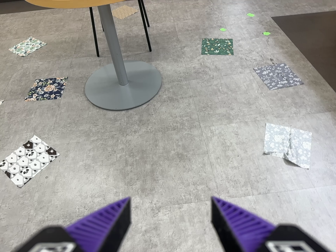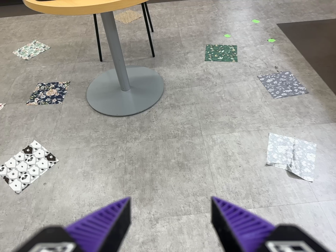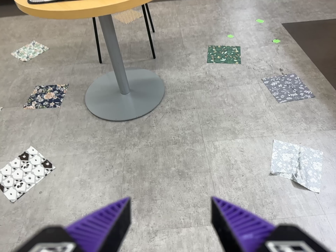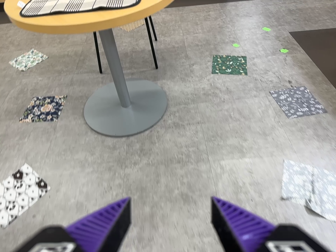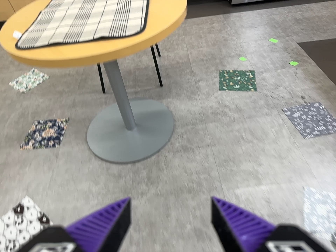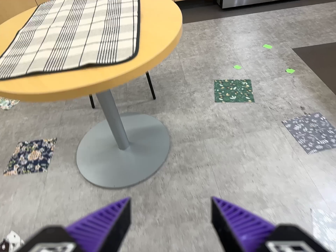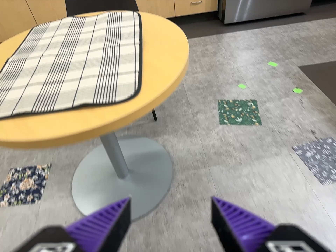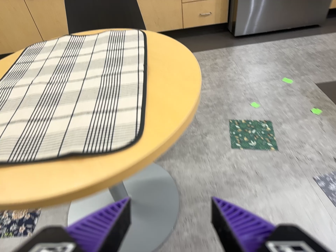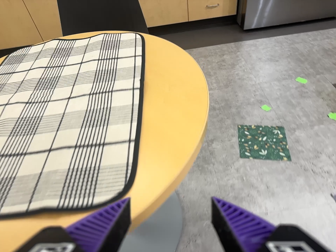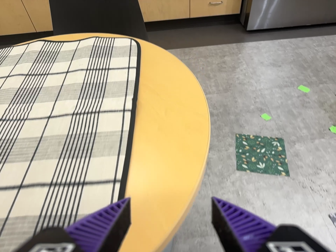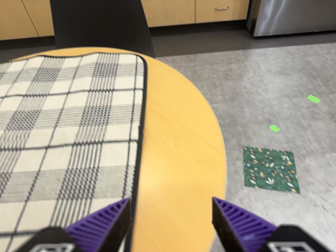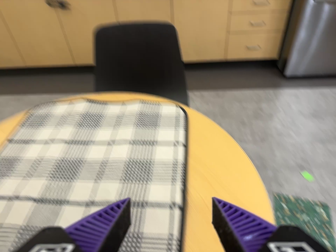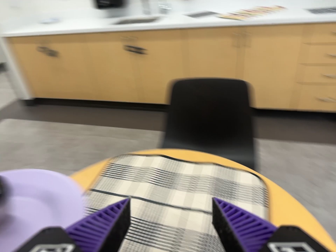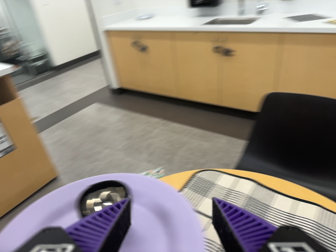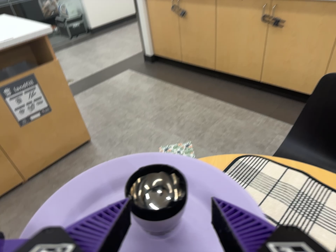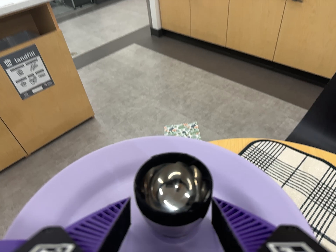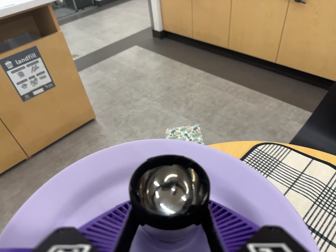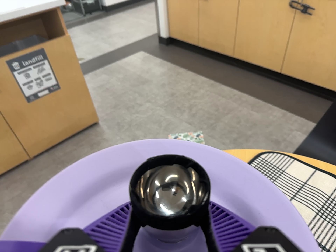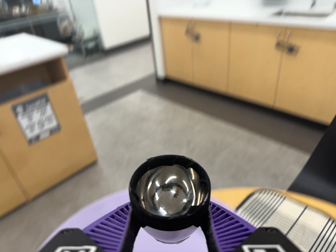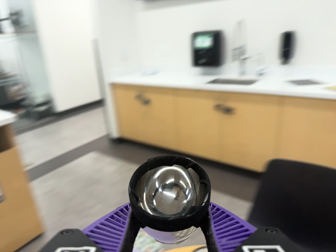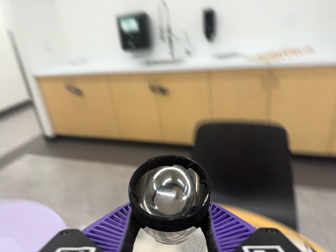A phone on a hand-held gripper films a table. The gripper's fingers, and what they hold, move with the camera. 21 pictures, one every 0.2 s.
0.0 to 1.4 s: The camera travels toward the top of its view and forward, about 80 cm, so close, fixed things drift downward.
1.4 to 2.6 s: The camera swings to its left by about 35 degrees, and the scene slides to the right. It travels toward the top of its view, forward and to its left, about 50 cm, so close, fixed things drift downward. Its aim tips toward the top of its view by about 10 degrees, and the scene shifts downward. It rolls about its line of sight by about 25 degrees, and the scene rotates clockwise.
2.6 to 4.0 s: The camera swings to its right by about 15 degrees, and the scene slides to the left. It travels to its right, about 8 cm, so close, fixed things drift to the left. Its aim tips toward the top of its view by about 10 degrees, and the scene shifts downward.
The film runs forward here.
